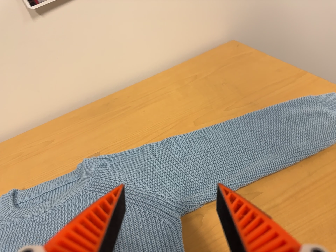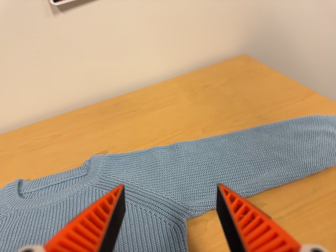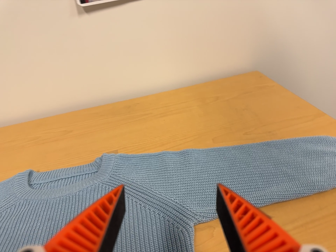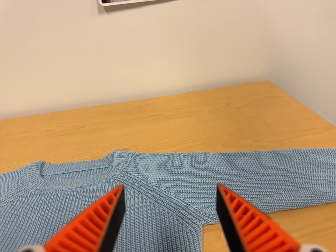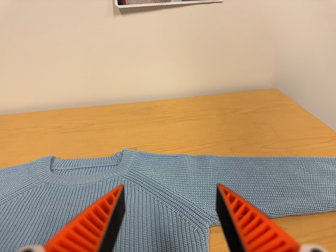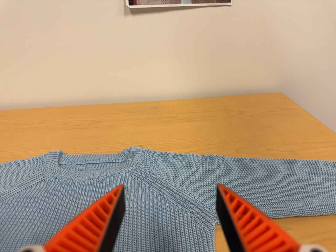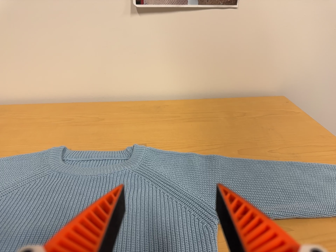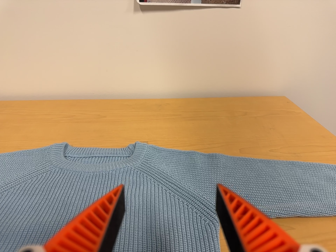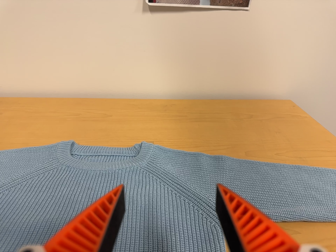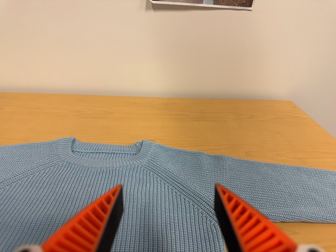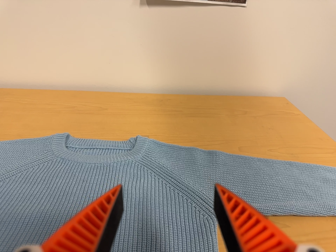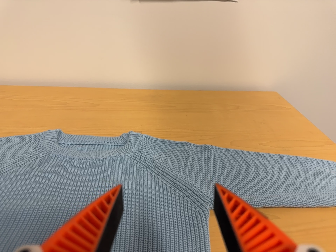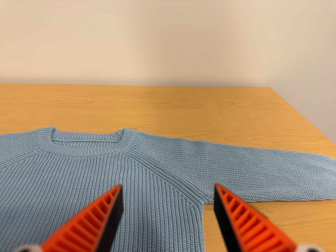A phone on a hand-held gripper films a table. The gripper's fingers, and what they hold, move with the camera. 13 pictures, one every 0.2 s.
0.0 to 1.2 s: The camera travels to its left and backward, about 12 cm, so close, fixed things drift to the right. It rolls about its line of sight by about 20 degrees, and the scene rotates clockwise.
1.2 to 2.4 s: The camera shifts only a little, or ends up much as it began.
The film runs forward here.
